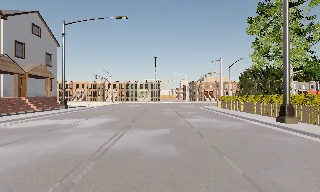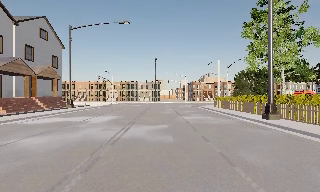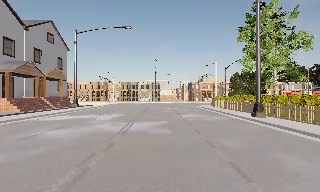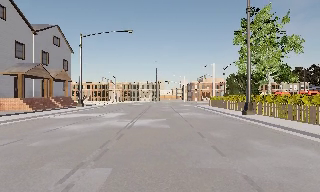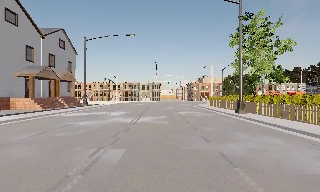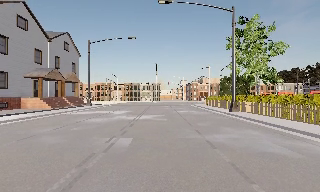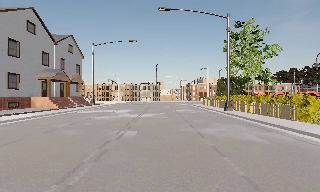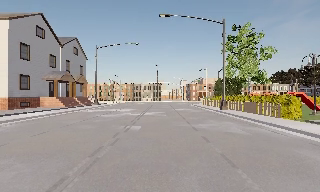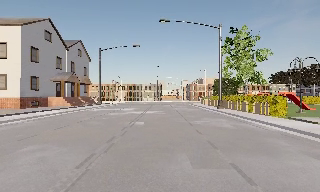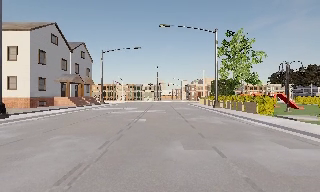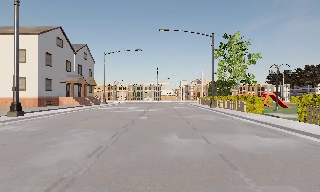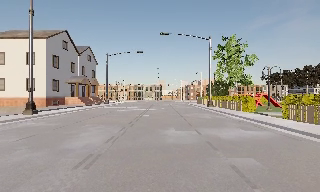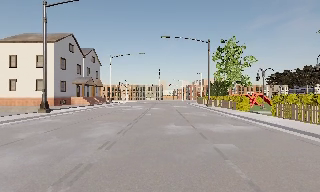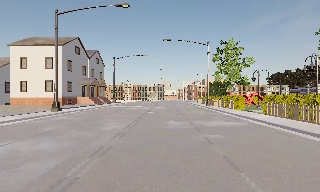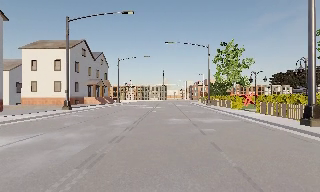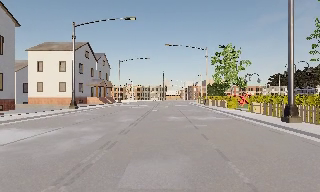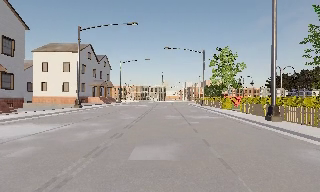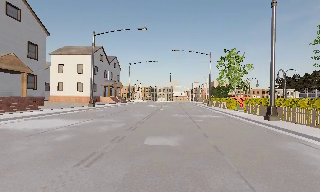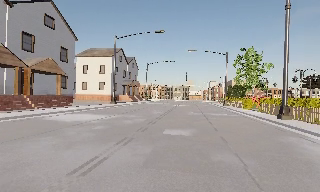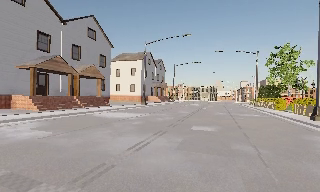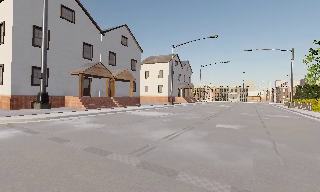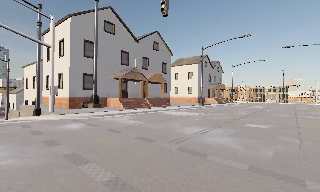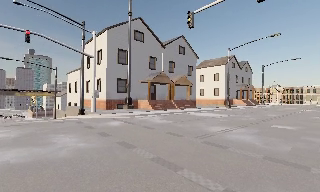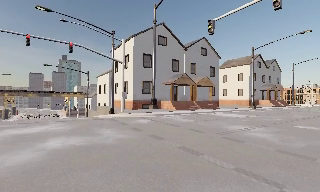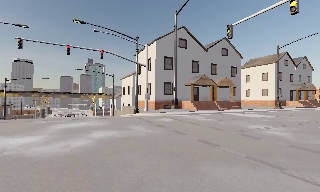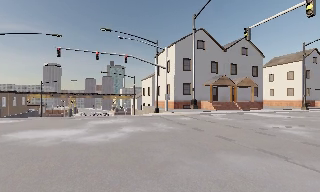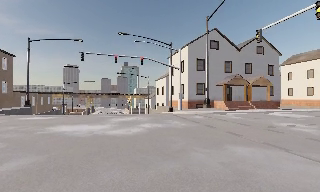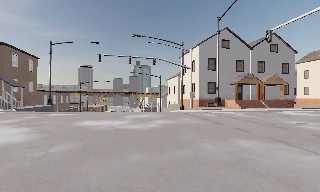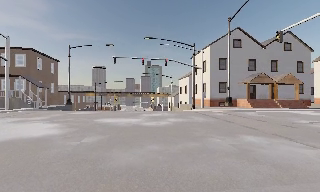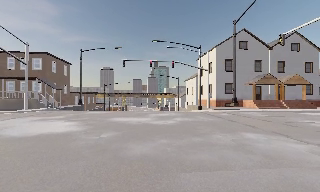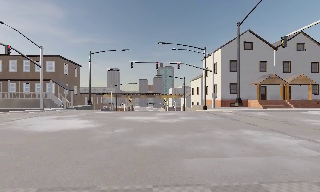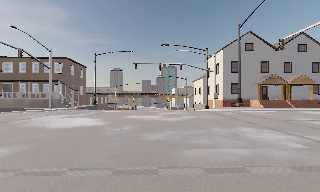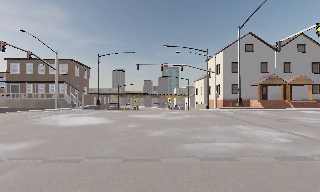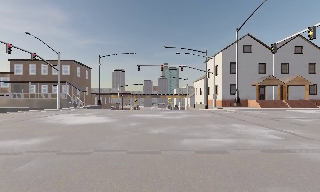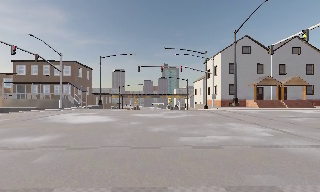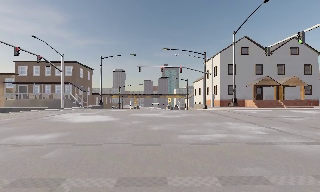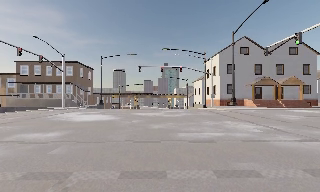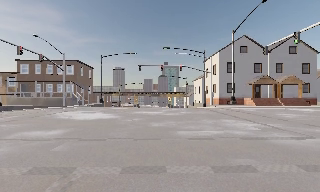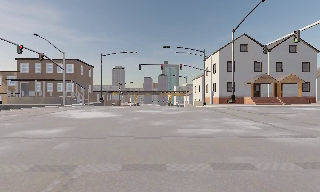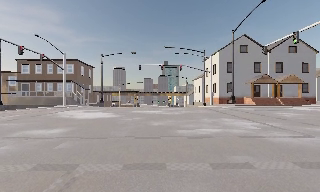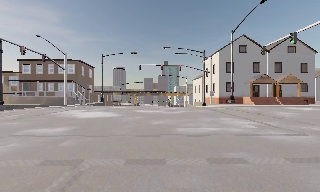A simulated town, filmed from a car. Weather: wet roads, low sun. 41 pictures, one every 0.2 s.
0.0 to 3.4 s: The camera travels backward, about 20 m, so what stands in front gets smaller.
3.4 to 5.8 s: The camera swings to its left by about 80 degrees, and the scene slides to the right. It travels backward, about 13 m.
5.8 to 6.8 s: The camera travels backward, about 3.5 m, so what stands in front gets smaller. It loses speed.
6.8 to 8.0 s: The camera travels backward, about 1 m, so what stands in front gets smaller.
The film runs backward here.
